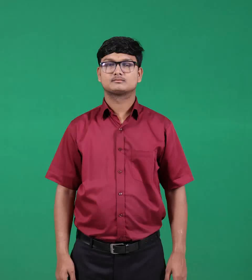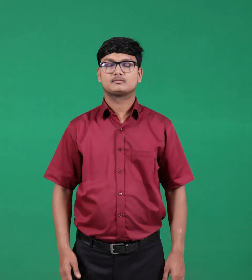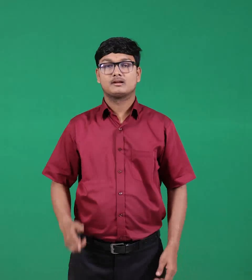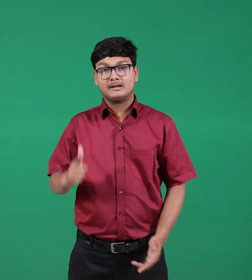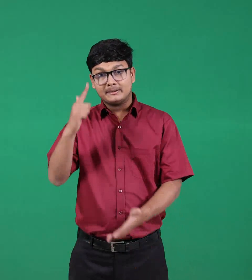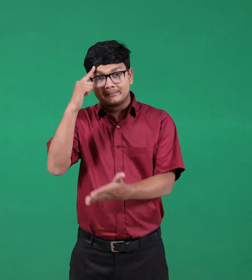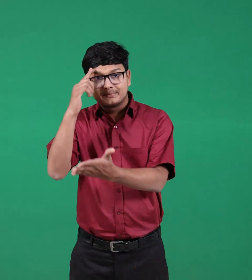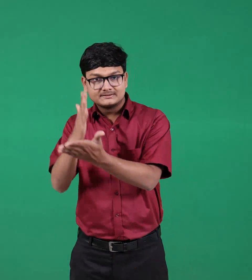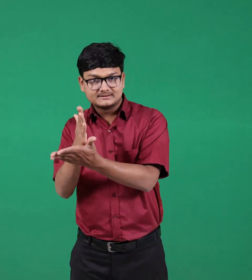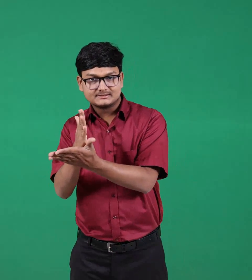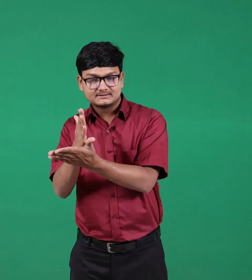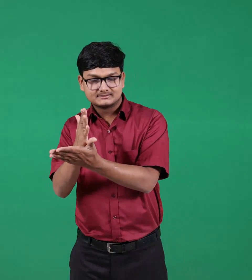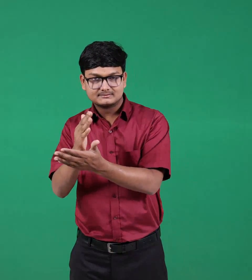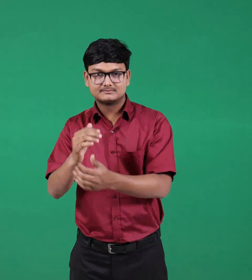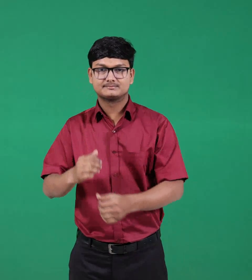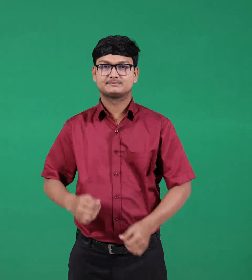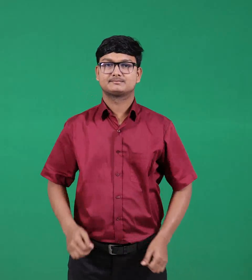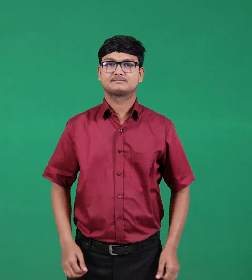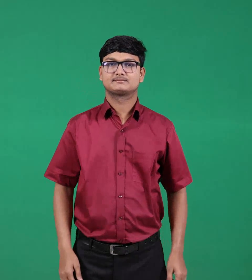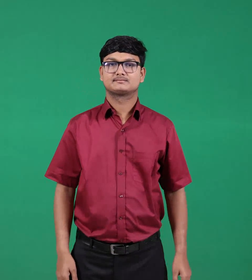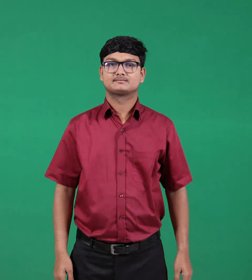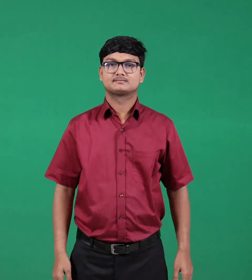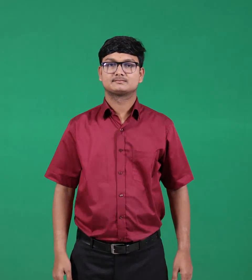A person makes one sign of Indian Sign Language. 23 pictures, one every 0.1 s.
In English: believe
